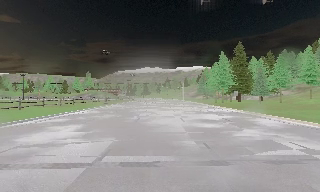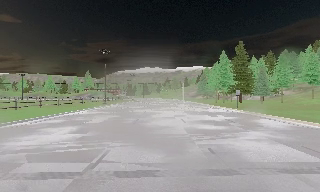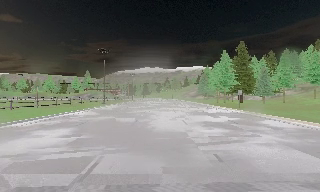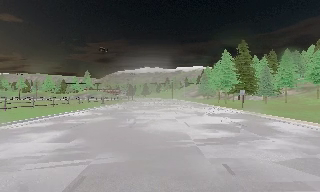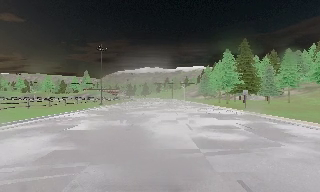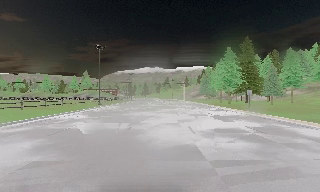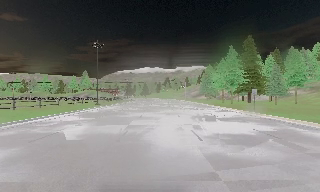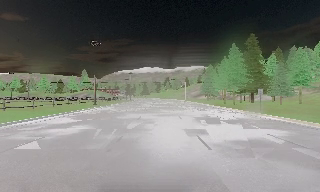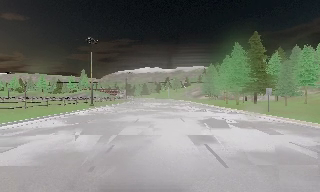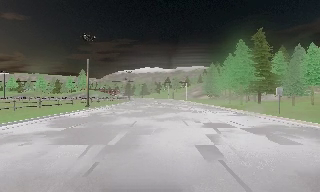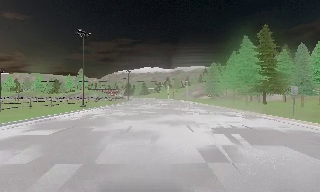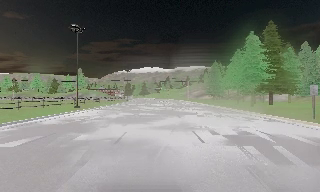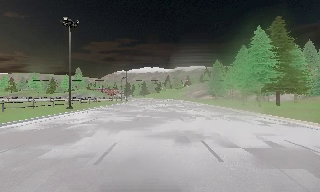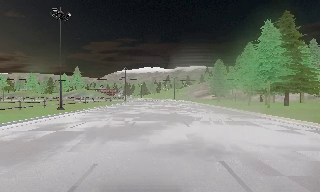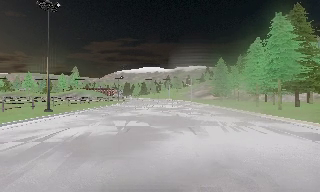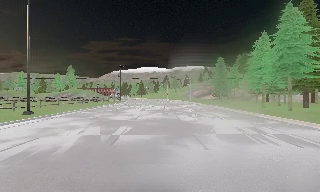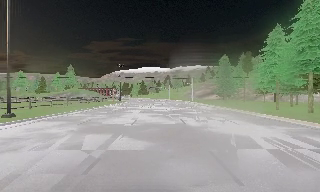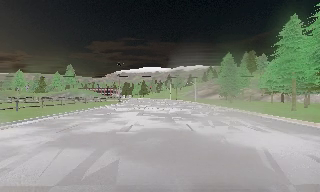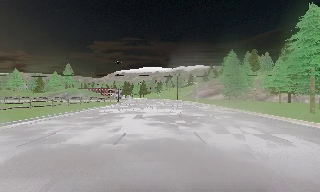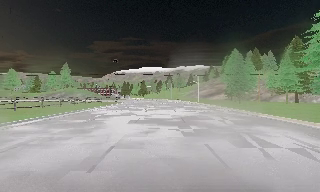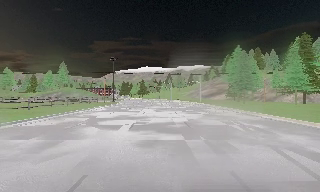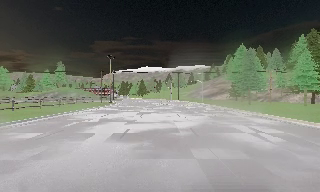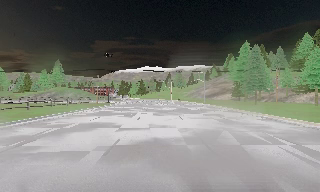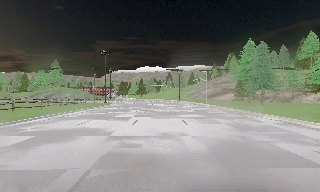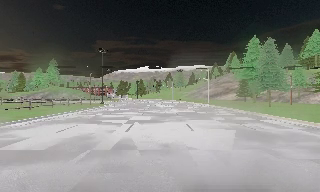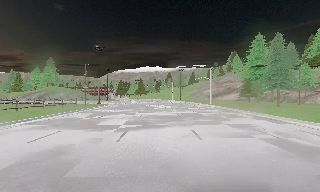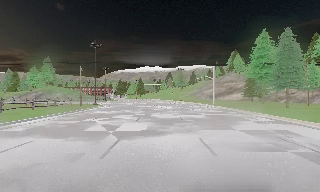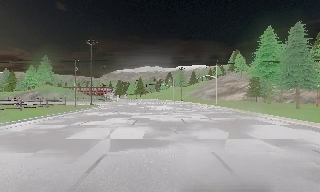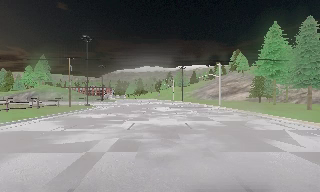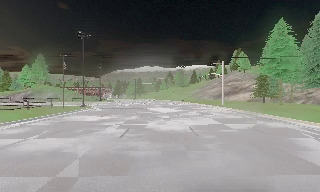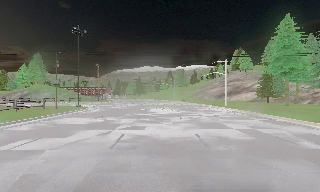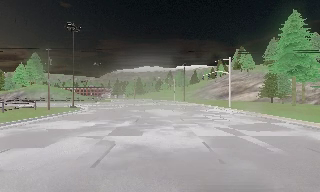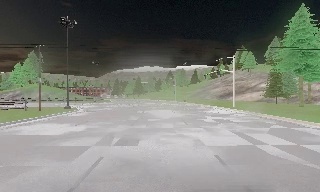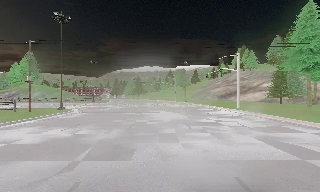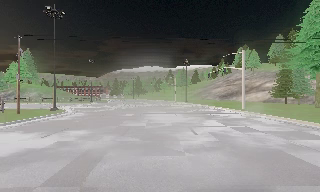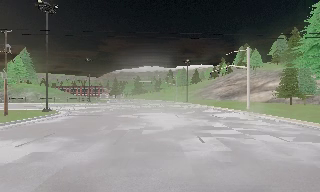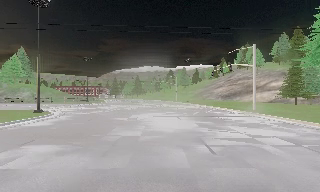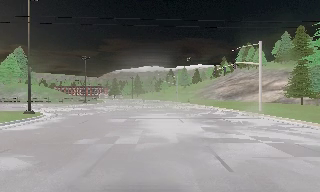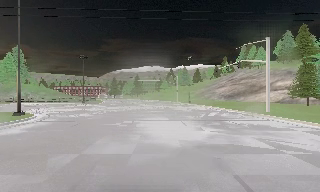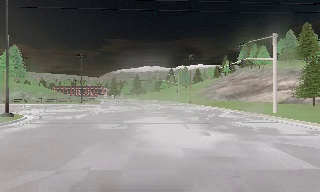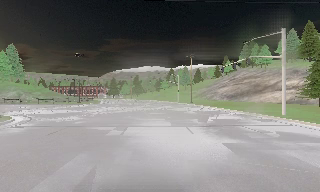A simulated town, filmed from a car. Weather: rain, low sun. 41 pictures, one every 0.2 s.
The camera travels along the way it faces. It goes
forward.
0.0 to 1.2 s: The camera travels forward, about 5 m, so what stands in front looms larger. It gains speed.
1.2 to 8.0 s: The camera travels forward, about 55 m, so what stands in front looms larger.
The film runs forward here.
